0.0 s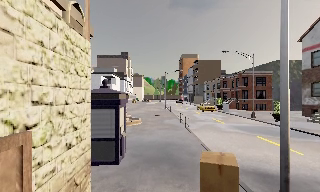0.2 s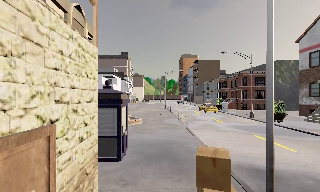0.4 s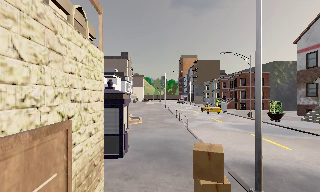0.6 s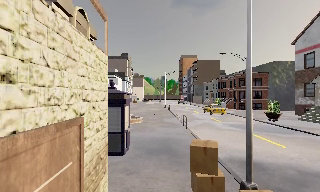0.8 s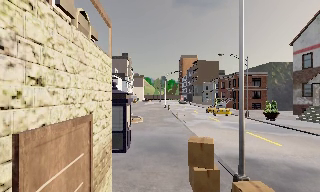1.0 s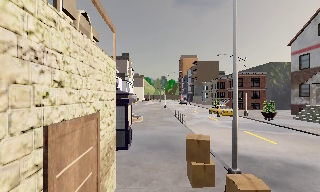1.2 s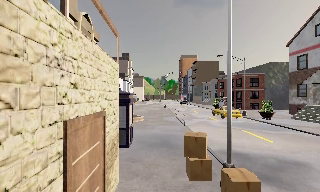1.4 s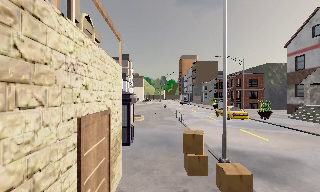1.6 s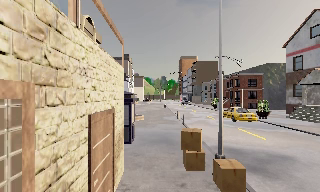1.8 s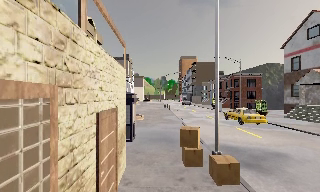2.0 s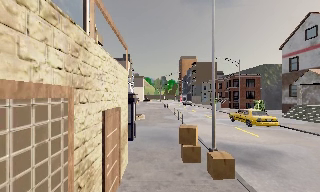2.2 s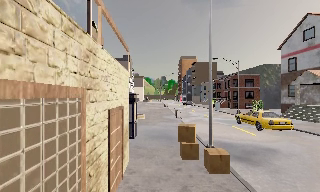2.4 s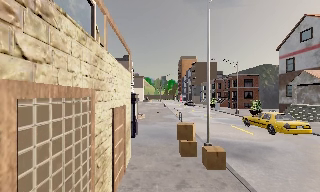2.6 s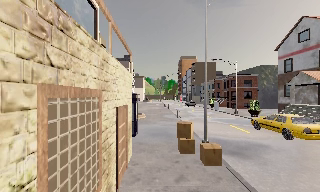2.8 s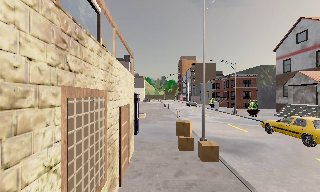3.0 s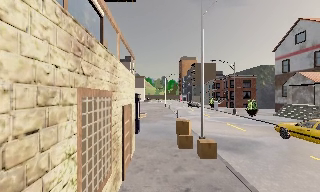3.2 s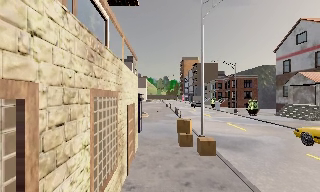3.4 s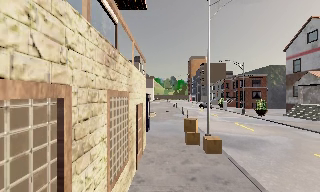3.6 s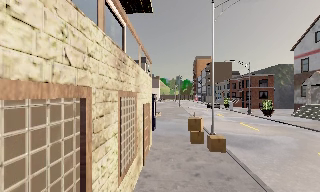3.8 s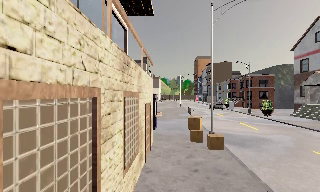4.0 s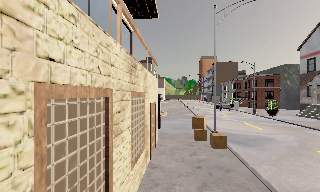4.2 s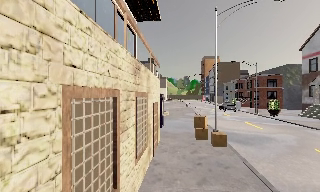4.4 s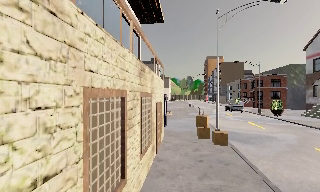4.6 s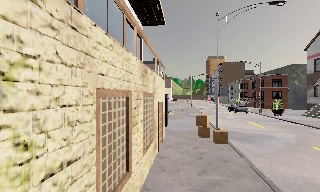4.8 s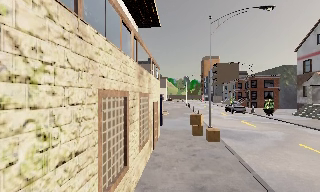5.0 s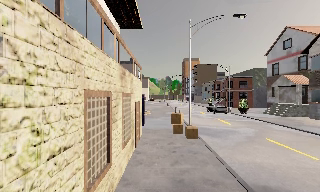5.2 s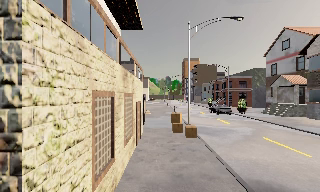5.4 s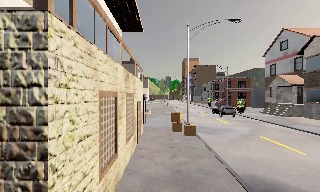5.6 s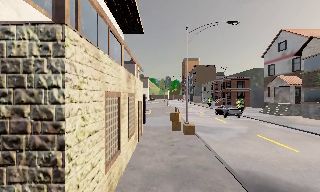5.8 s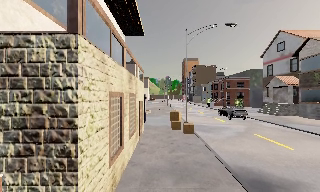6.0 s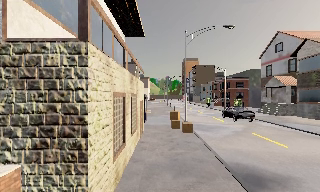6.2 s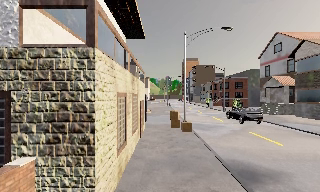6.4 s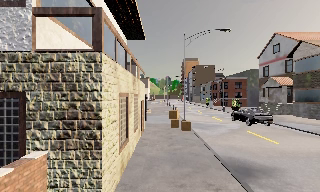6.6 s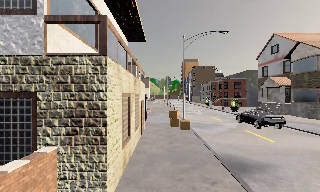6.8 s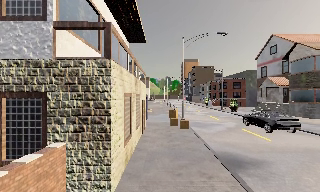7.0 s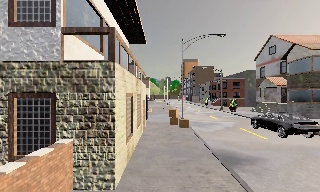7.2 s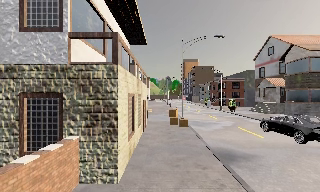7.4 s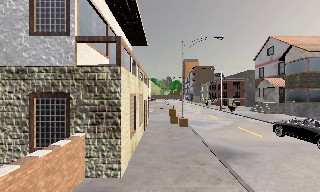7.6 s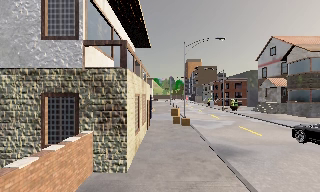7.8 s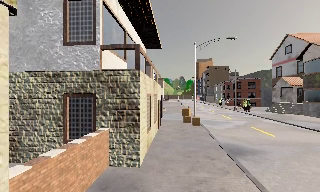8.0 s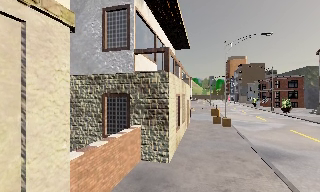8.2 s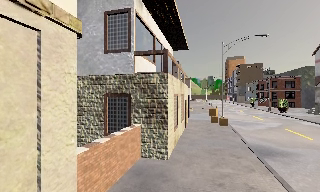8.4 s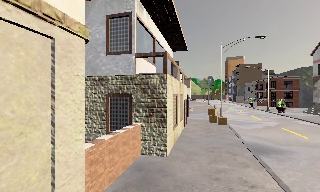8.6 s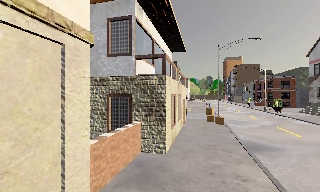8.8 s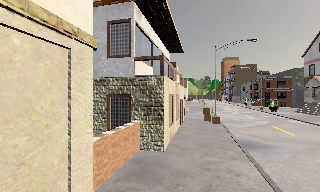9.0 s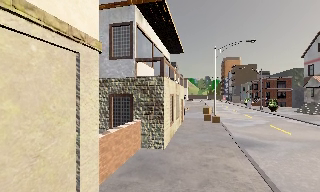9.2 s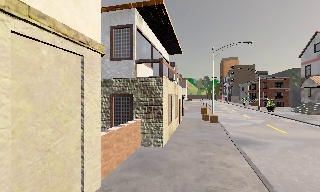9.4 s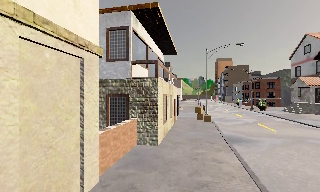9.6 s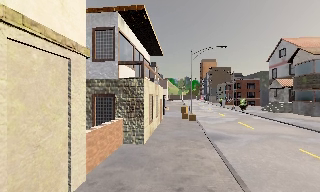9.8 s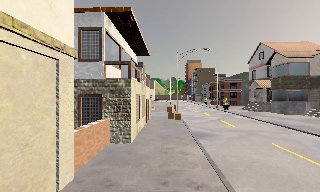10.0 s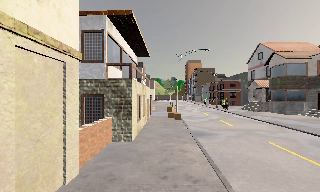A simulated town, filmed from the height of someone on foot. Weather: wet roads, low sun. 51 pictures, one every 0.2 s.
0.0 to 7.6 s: The camera travels backward, about 12 m, so what stands in front gets smaller.
7.6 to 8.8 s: The scene slides to the right, as the camera pans about 10 degrees to its left. It travels backward, about 2 m, so what stands in front gets smaller.
8.8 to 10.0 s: The scene slides to the left, as the camera pans about 10 degrees to its right. It travels backward, about 1.5 m, so what stands in front gets smaller.
The film runs backward here.
